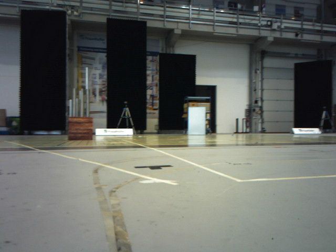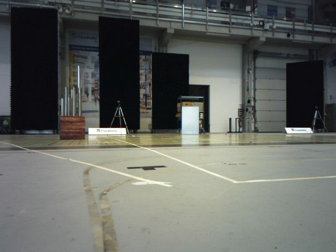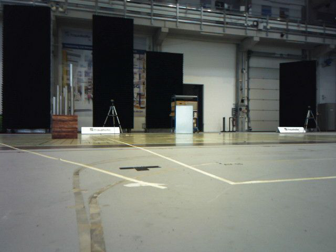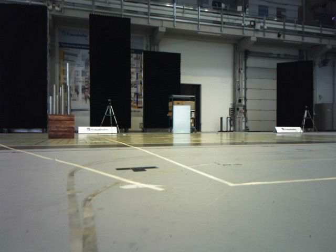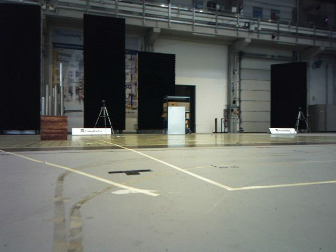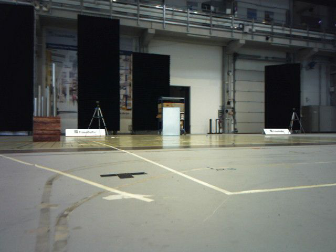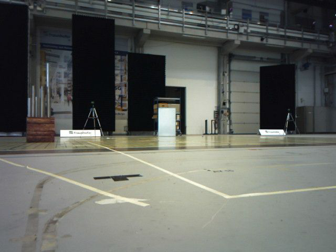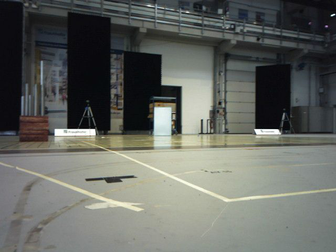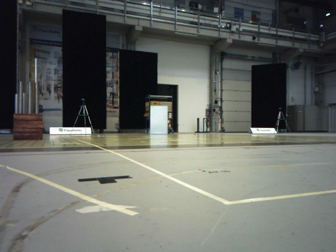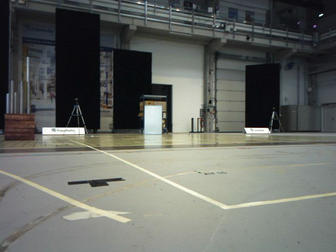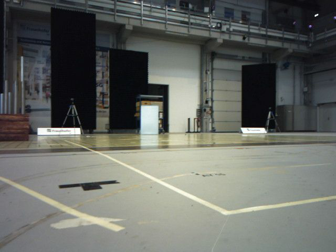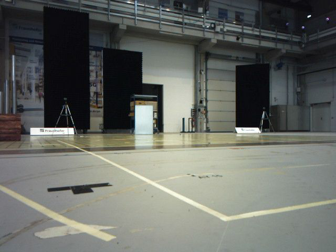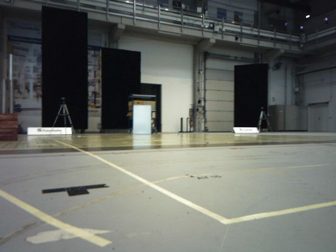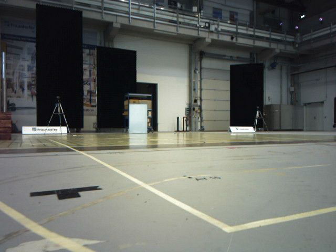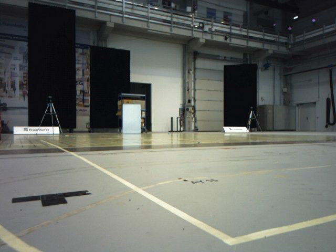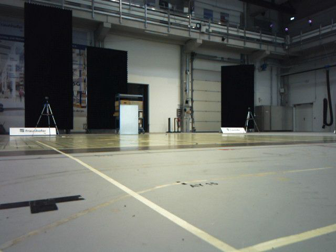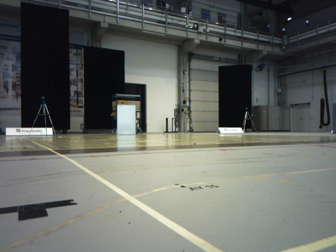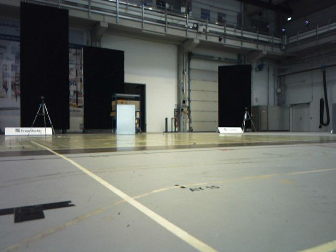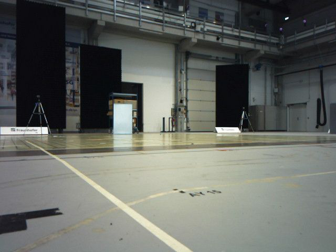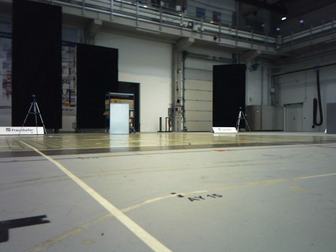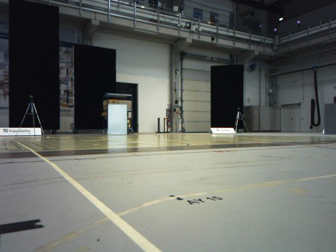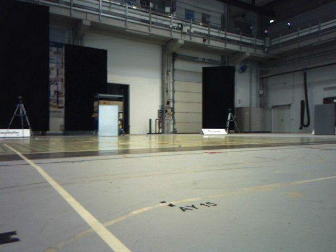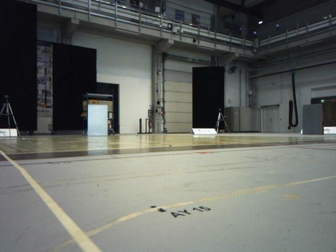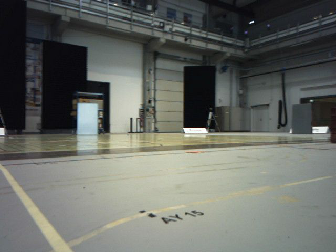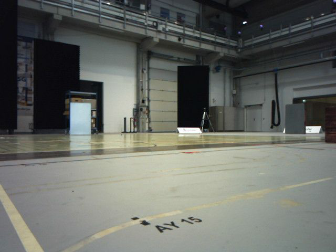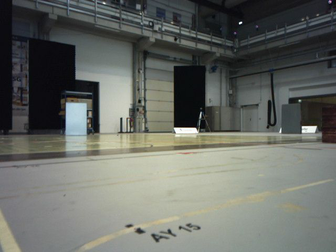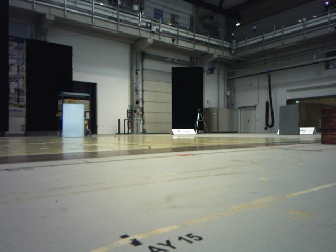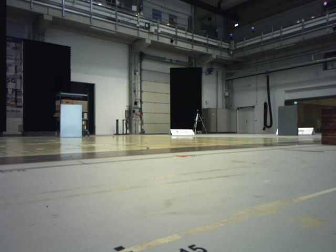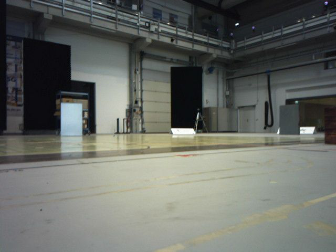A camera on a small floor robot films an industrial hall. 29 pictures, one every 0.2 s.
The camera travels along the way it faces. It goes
forward.
0.0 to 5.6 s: The camera swings to its right by about 25 degrees, and the scene slides to the left. It travels forward, about 1 m, so what stands in front looms larger.
The film runs forward here.
